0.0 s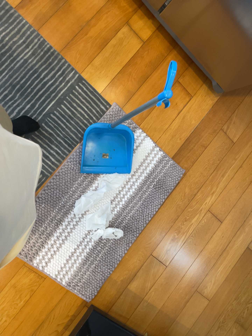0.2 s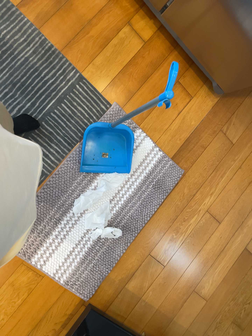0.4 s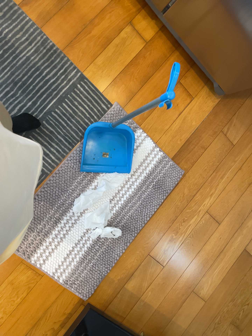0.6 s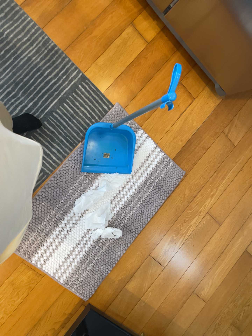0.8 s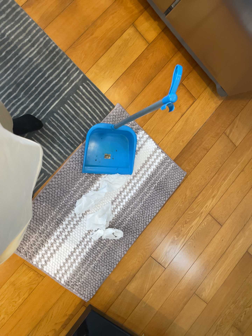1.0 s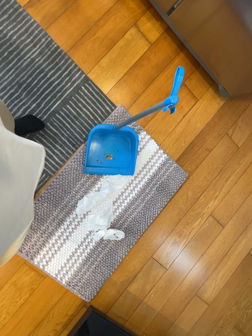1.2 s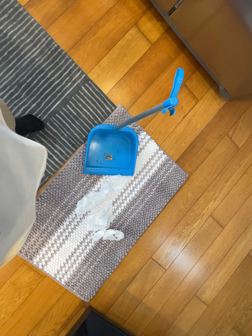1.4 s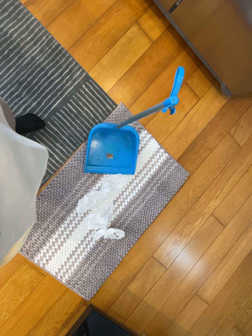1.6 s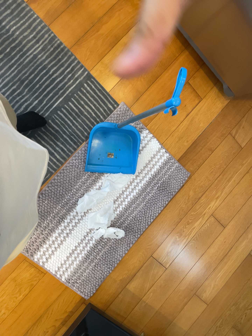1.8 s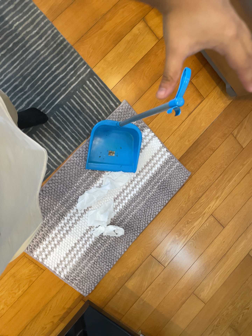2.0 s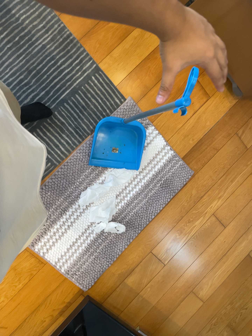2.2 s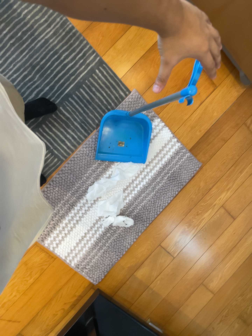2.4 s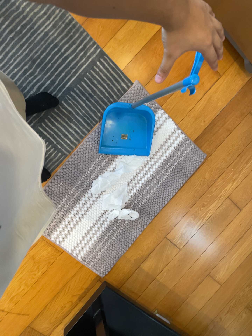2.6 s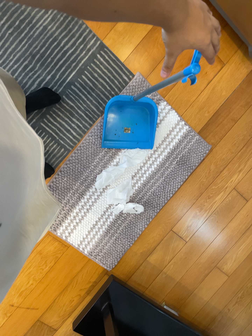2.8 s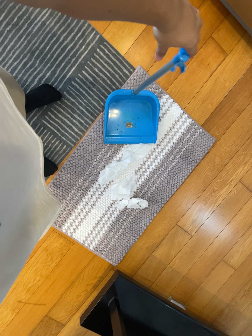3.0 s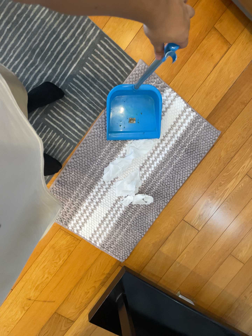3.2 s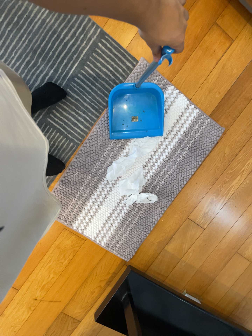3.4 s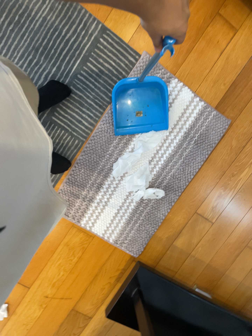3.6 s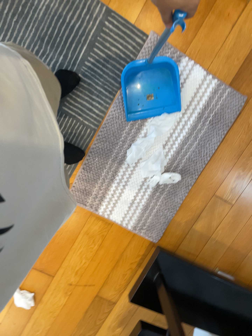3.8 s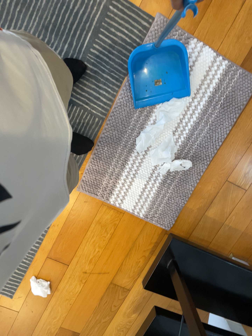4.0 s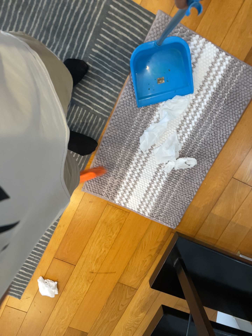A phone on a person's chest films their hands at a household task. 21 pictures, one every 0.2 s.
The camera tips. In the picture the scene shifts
upward.
0.0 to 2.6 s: The camera shifts only a little, or ends up much as it began.
2.6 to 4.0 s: The scene slides to the right, as the camera pans about 10 degrees to its left. It travels forward, about 7 cm, so what stands in front looms larger. It rolls about its line of sight by about 10 degrees, and the scene rotates counterclockwise.
The film runs forward here.
